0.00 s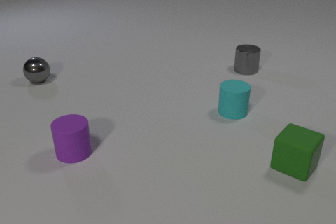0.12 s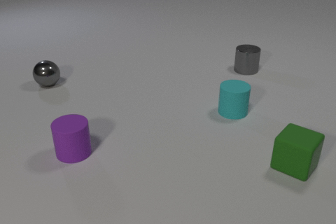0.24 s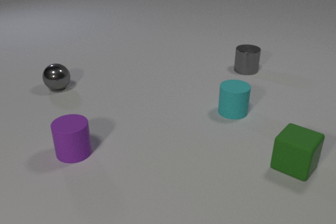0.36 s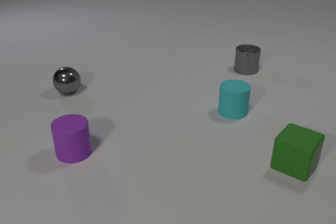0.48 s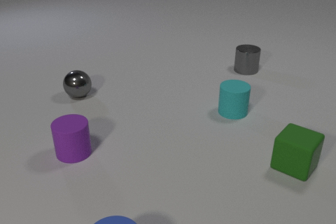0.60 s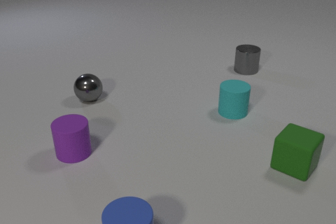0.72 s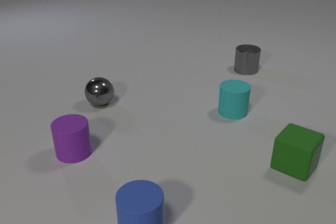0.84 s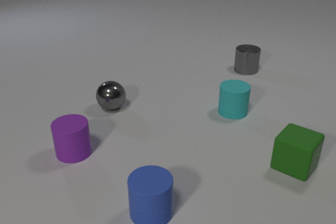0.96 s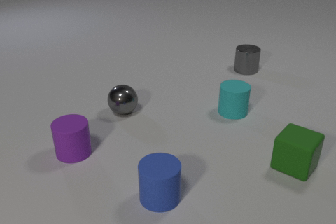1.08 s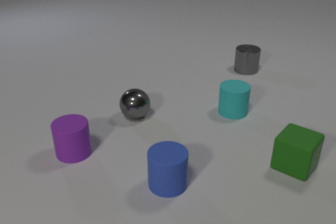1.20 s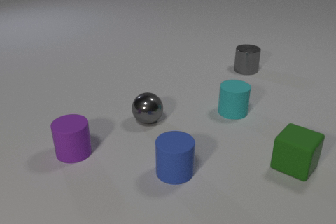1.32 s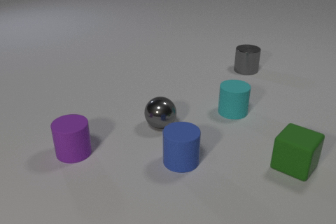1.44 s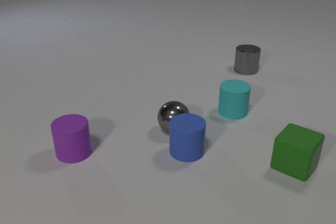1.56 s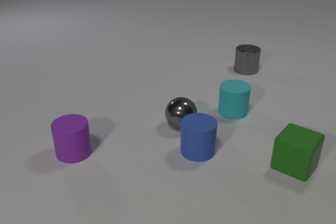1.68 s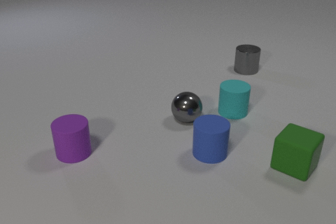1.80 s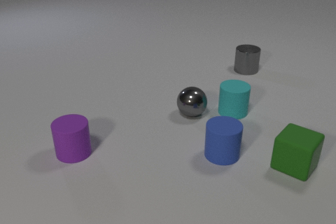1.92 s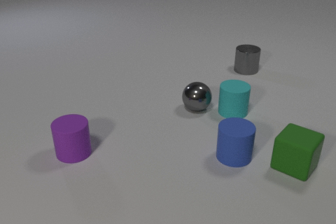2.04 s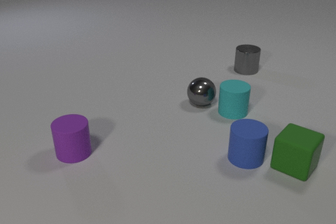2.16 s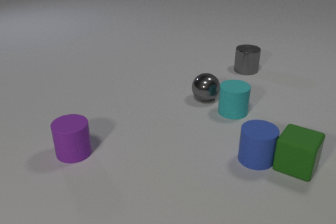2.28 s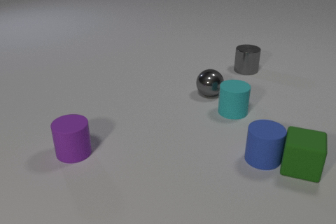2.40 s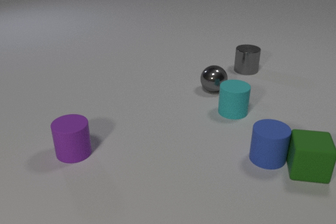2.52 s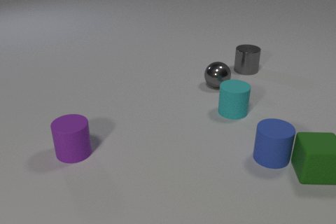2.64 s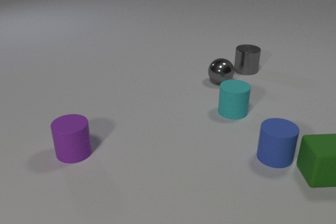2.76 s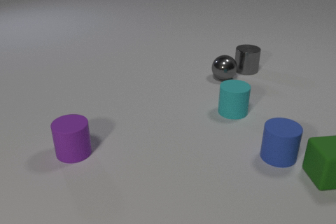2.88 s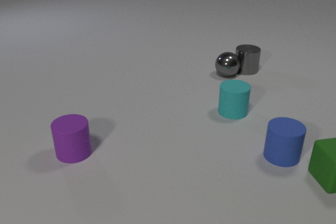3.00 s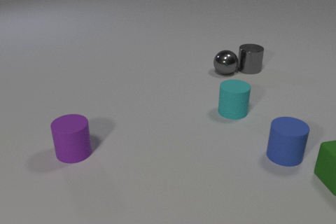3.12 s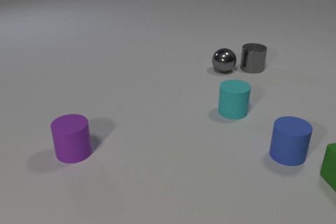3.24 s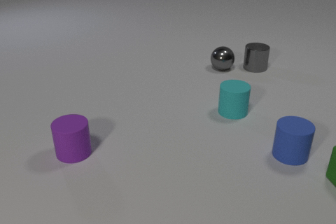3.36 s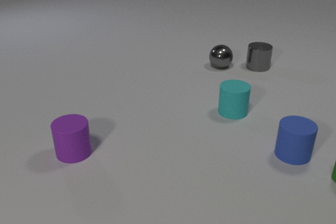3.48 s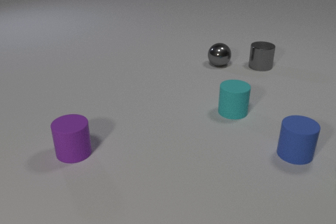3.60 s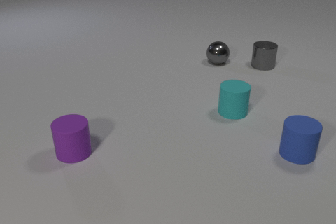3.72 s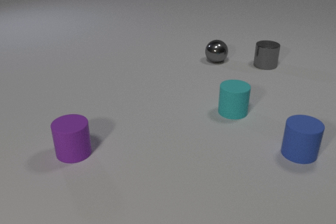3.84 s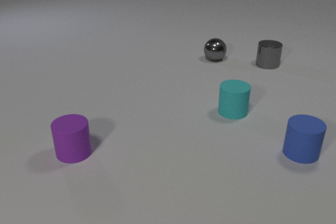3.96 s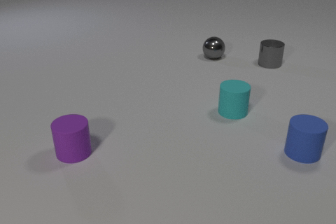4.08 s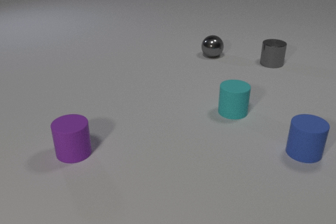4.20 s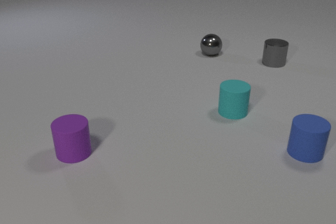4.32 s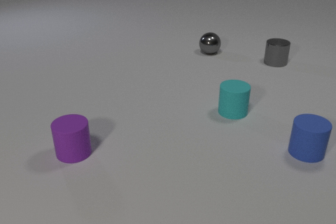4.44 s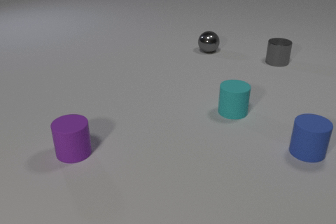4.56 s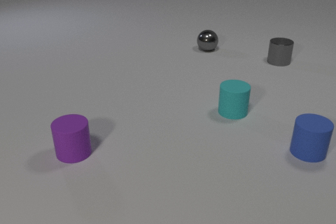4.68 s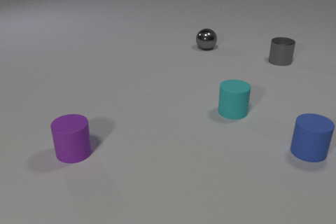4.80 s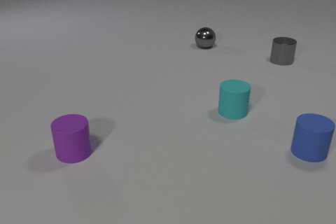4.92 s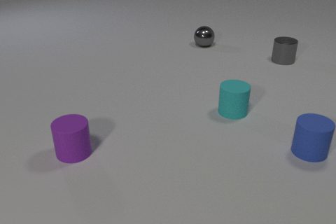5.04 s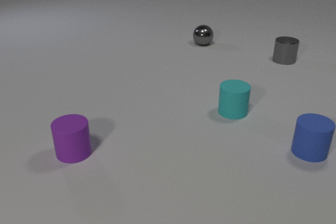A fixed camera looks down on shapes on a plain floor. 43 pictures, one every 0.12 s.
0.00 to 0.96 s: The blue rubber cylinder comes in at the bottom edge, slides away from the camera and to the right. The gray metal sphere rolls toward the camera and to the right.
0.96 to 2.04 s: The blue rubber cylinder slides to the right and away from the camera. The gray metal sphere rolls to the right. The blue rubber cylinder and the gray metal sphere collide.
2.04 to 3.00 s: The blue rubber cylinder slides to the right. The gray metal sphere rolls away from the camera. The green rubber cube slides to the right, spins so that its near face slides to the right, counterclockwise seen from above. The blue rubber cylinder and the green rubber cube collide. The gray metal sphere and the gray metal cylinder collide.
3.00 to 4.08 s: The blue rubber cylinder slides to the right and away from the camera. The gray metal sphere rolls away from the camera. The green rubber cube slides to the right, leaves at the right edge. The gray metal cylinder slides to the right and away from the camera.
4.08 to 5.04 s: The gray metal sphere rolls away from the camera. The gray metal cylinder slides away from the camera and to the right.
How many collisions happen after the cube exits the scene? 0.
What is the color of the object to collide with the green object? blue.
What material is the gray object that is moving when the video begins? metal.
